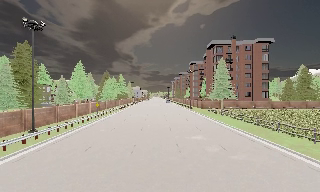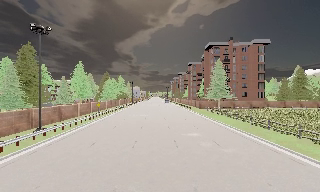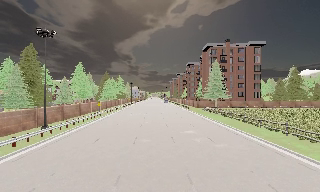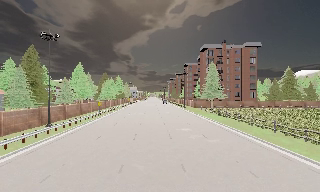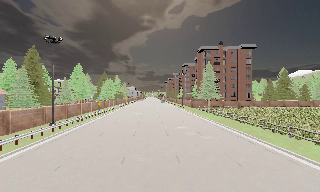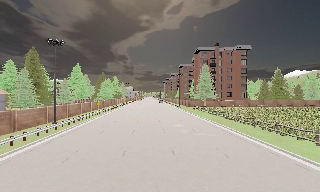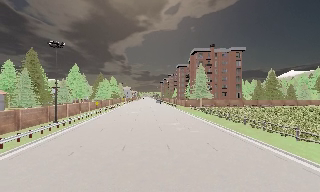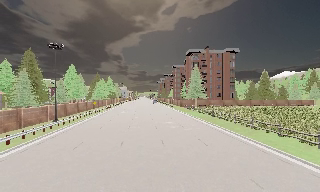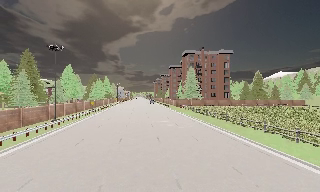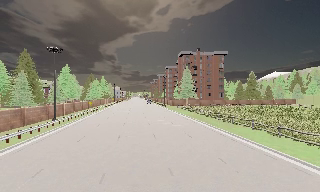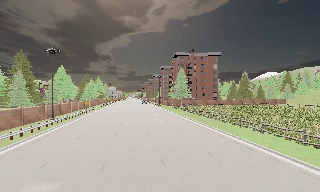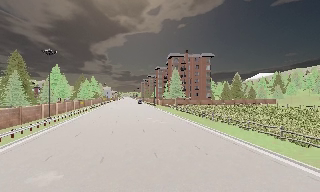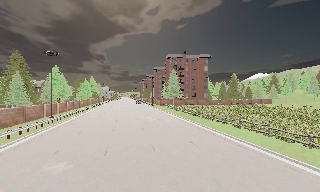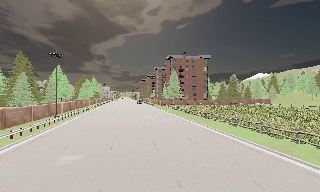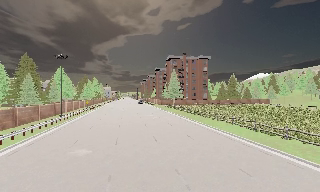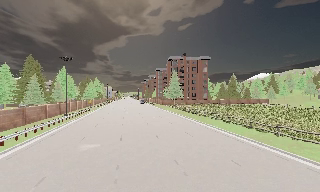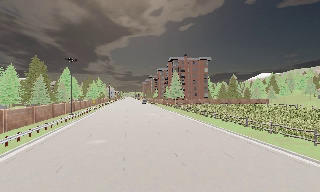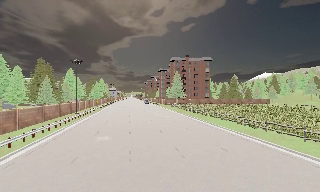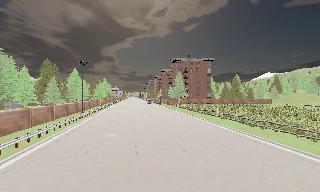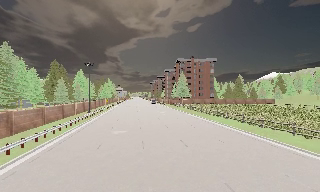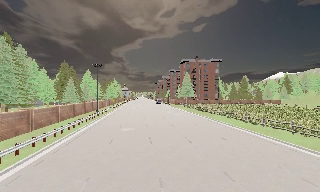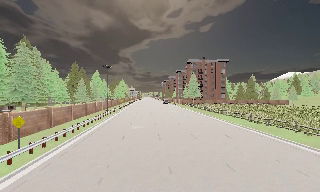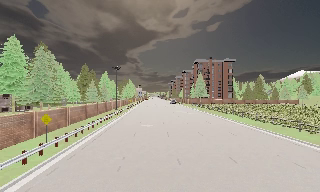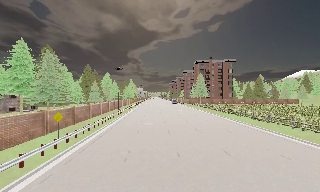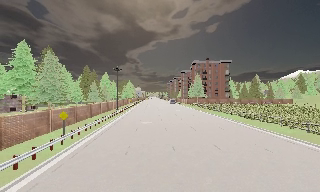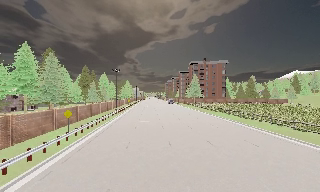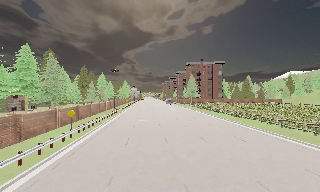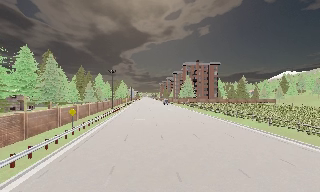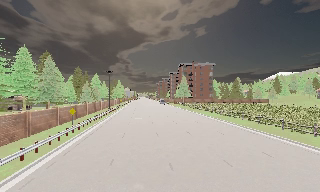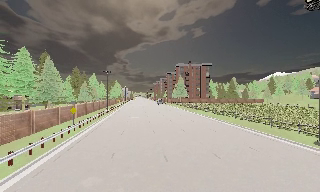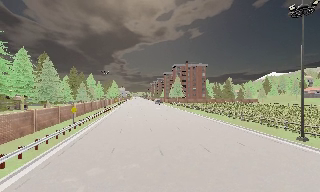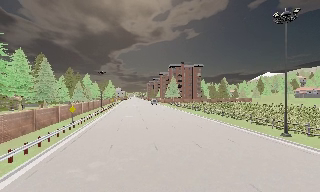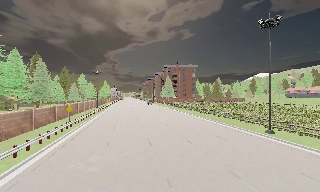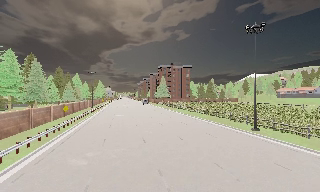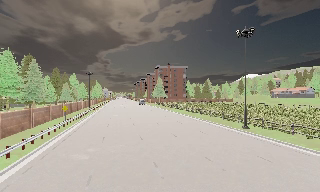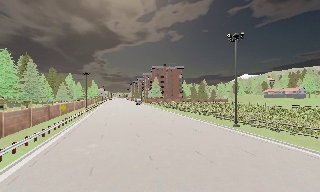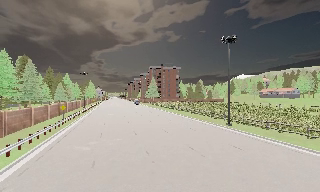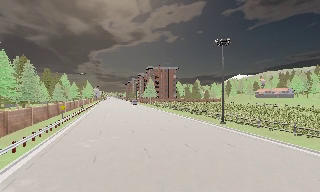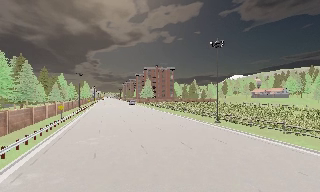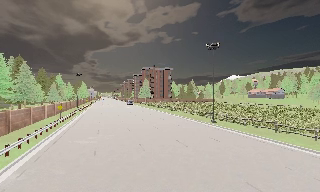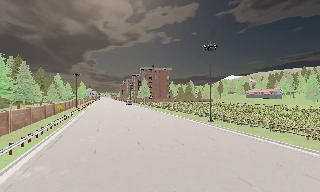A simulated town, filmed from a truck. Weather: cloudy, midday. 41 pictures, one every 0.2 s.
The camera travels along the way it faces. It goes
backward.
0.0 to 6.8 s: The camera pans to its right, which is clockwise from overhead, by about 15 degrees. It travels backward, about 40 m, so what stands in front gets smaller.
6.8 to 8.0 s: The camera travels backward, about 4.5 m, so what stands in front gets smaller. It loses speed.
The film runs backward here.
